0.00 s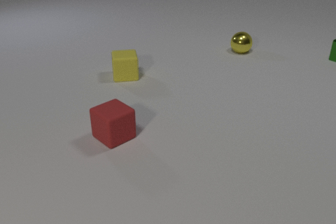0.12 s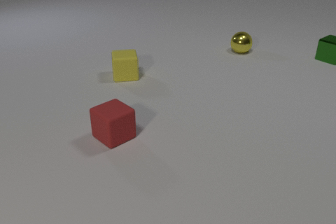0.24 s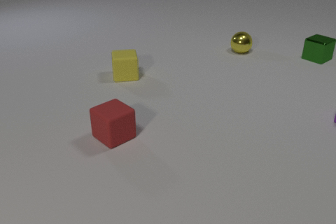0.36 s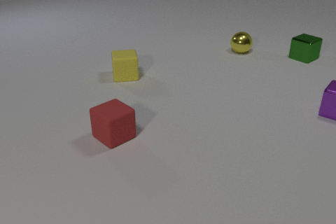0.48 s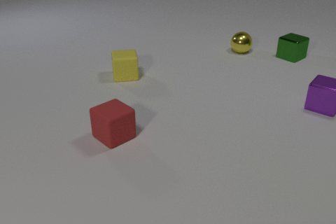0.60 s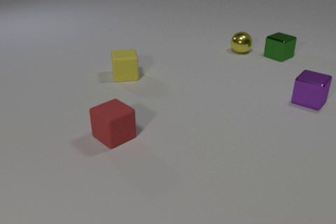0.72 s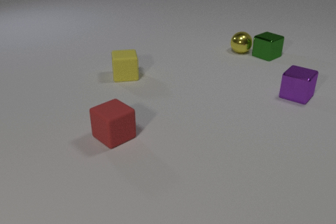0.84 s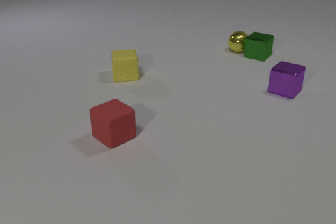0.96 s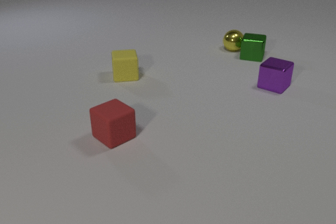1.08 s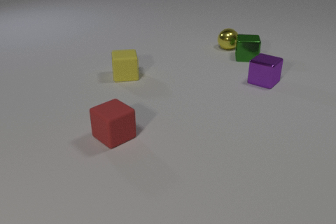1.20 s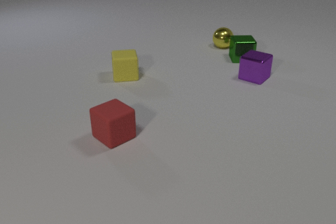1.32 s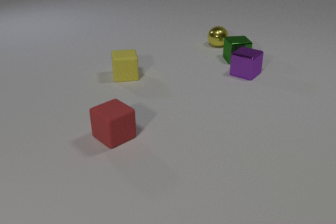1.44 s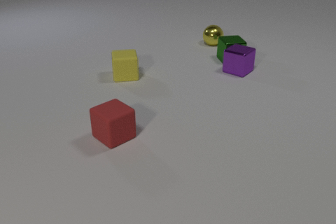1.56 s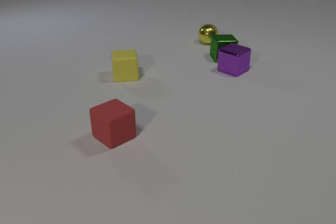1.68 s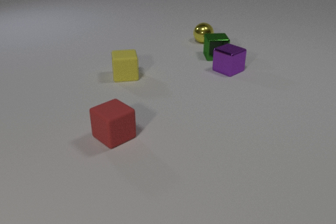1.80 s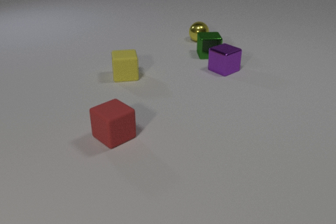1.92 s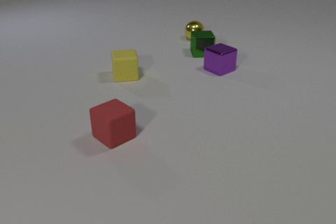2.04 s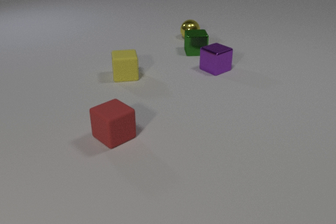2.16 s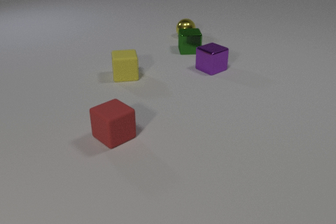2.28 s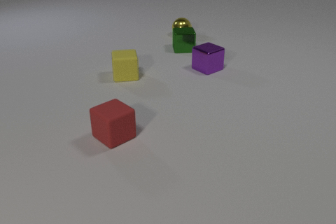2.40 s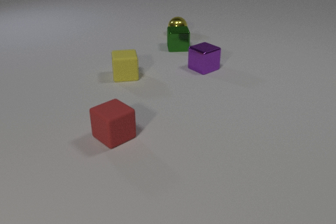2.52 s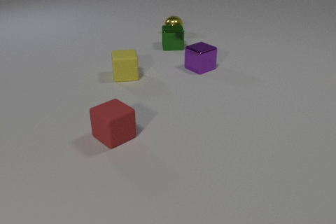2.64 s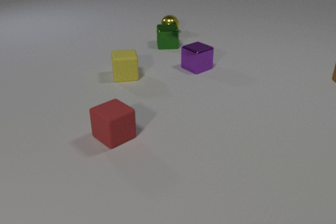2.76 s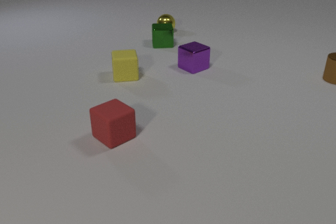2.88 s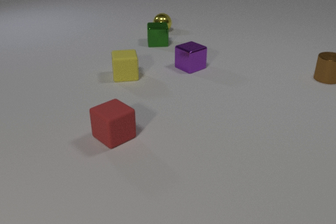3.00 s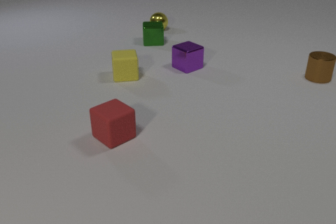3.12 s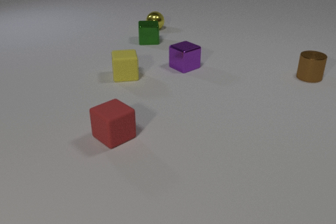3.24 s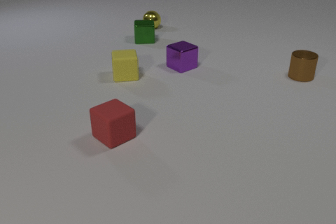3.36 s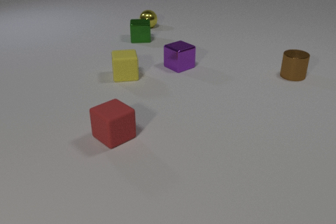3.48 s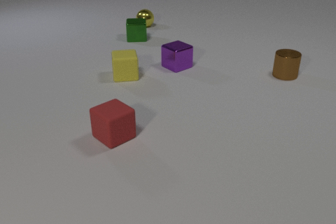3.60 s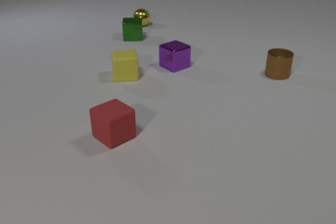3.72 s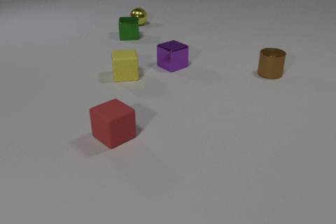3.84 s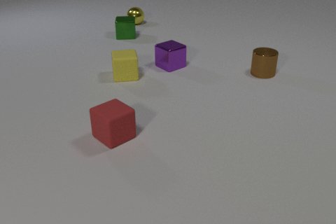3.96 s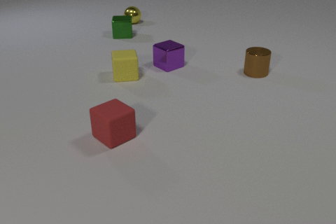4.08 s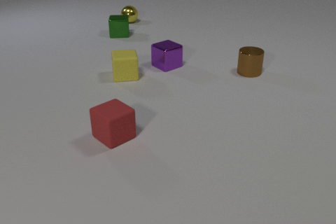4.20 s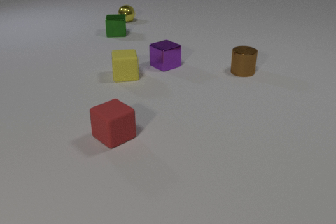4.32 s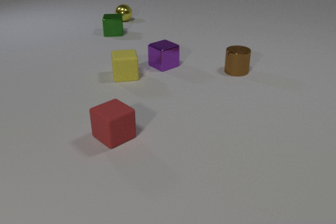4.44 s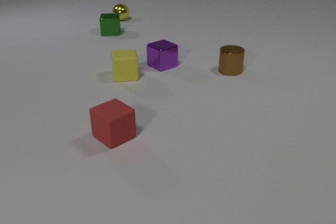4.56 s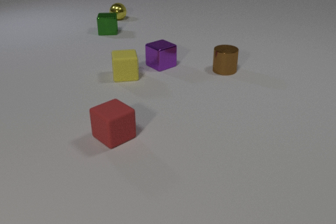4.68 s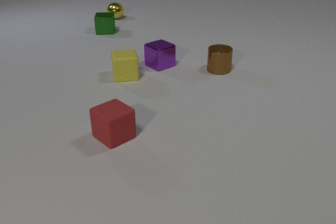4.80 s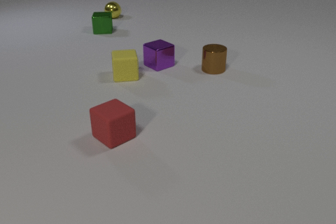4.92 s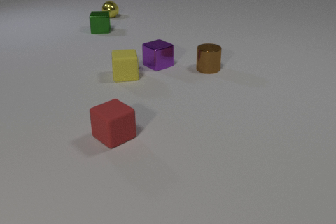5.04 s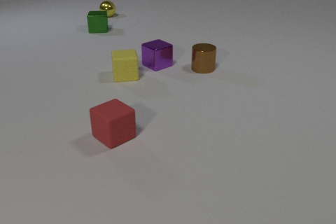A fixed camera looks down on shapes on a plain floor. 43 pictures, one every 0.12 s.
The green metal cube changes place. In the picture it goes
to the left.
The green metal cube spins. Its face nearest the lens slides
to the right.
0.00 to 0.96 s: The green metal cube slides to the left, spins so that its near face slides to the right, counterclockwise seen from above. The yellow metal sphere rolls to the left and away from the camera. The purple metal cube comes in at the right edge, slides to the left and away from the camera. The green metal cube and the yellow metal sphere collide.
0.96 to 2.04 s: The green metal cube slides to the left, spins so that its near face slides to the right, counterclockwise seen from above. The yellow metal sphere rolls to the left and away from the camera. The purple metal cube slides to the left and away from the camera. The green metal cube and the purple metal cube collide.
2.04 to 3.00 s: The green metal cube slides to the left and away from the camera. The yellow metal sphere rolls to the left and away from the camera. The purple metal cube slides to the left. The brown metal cylinder comes in at the right edge, slides to the left.
3.00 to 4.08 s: The green metal cube slides to the left and away from the camera. The yellow metal sphere rolls to the left and away from the camera. The purple metal cube slides to the left. The brown metal cylinder slides to the left.
4.08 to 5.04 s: The green metal cube slides to the left and away from the camera. The yellow metal sphere rolls away from the camera and to the left. The purple metal cube slides to the left. The brown metal cylinder slides to the left.
Are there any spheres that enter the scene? no.
What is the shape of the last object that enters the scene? cylinder.
What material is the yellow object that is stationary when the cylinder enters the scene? rubber.
